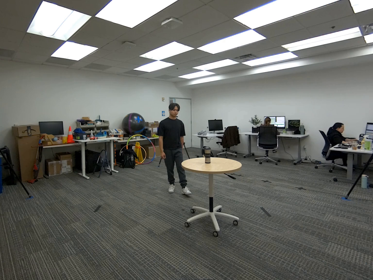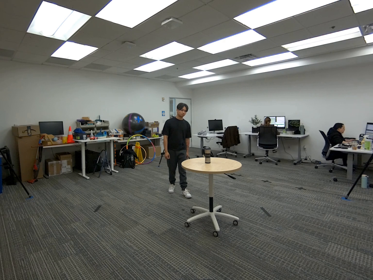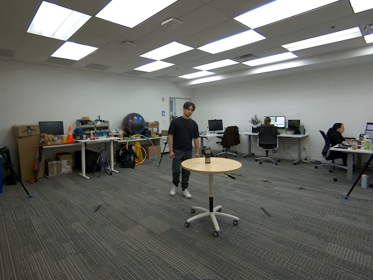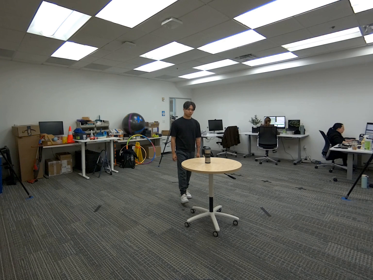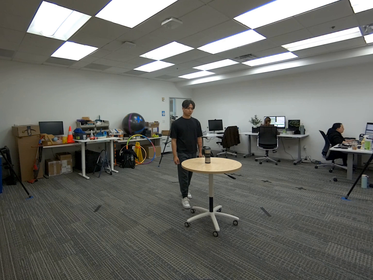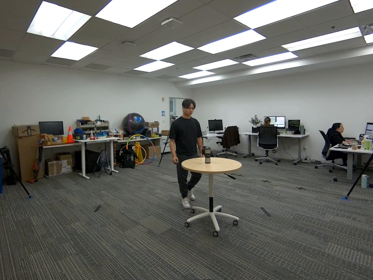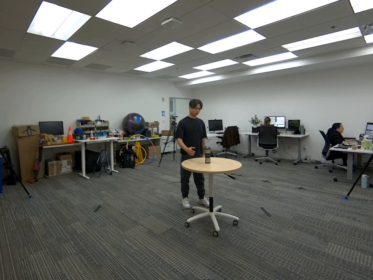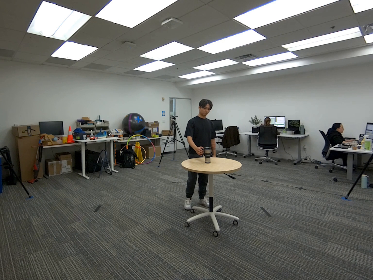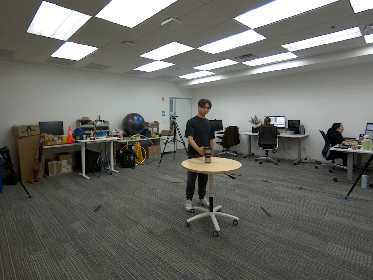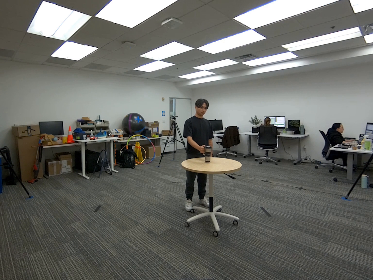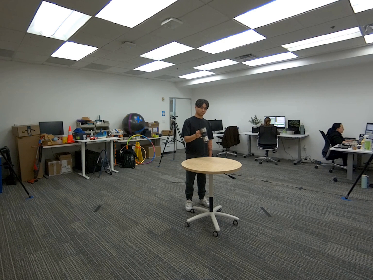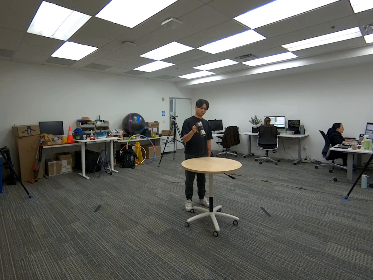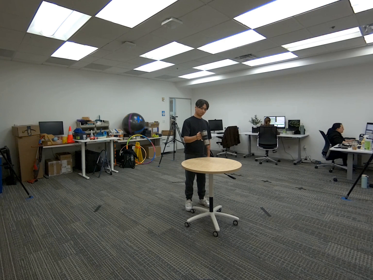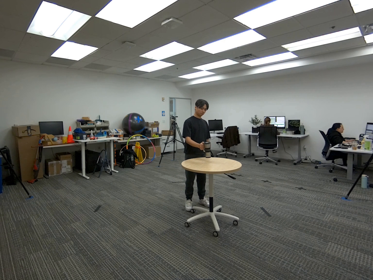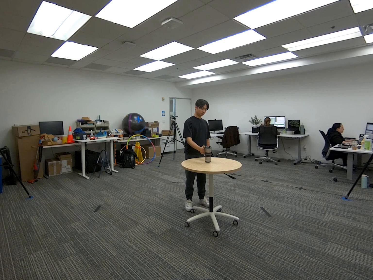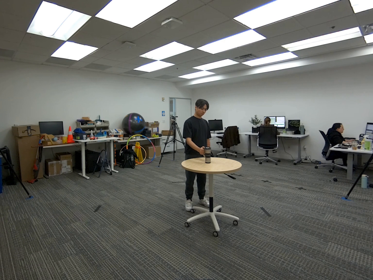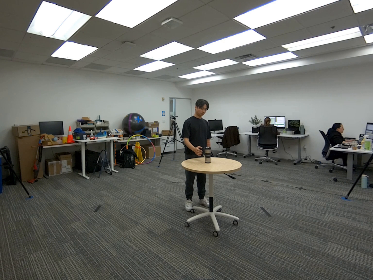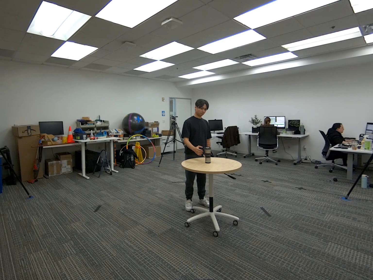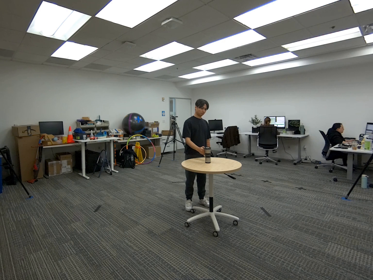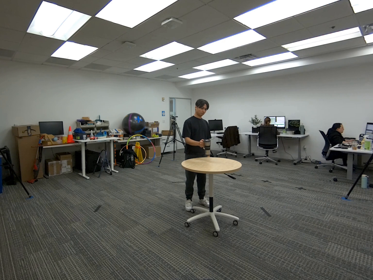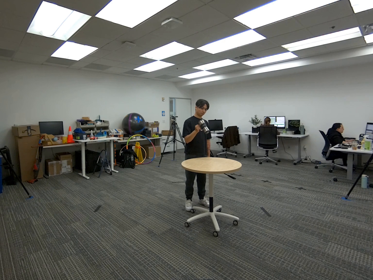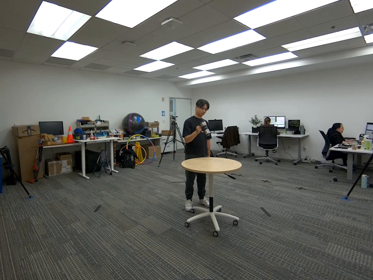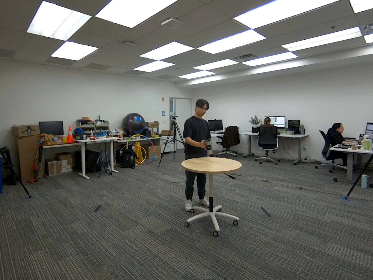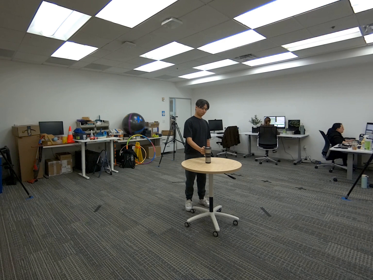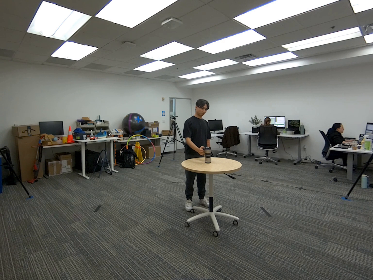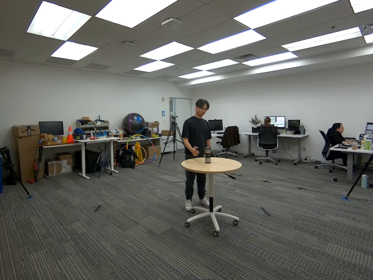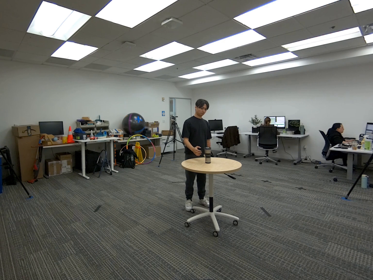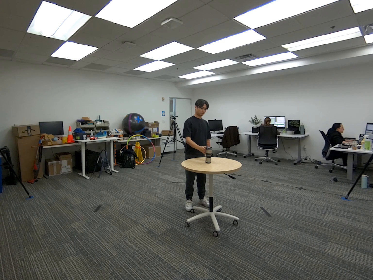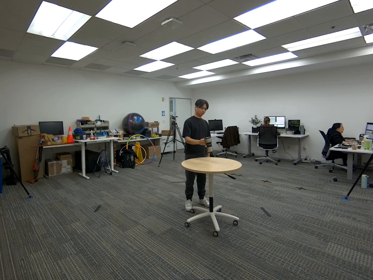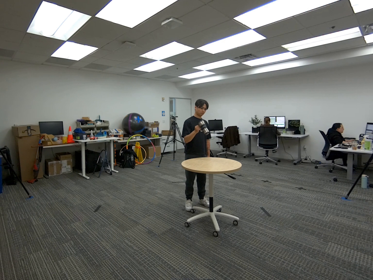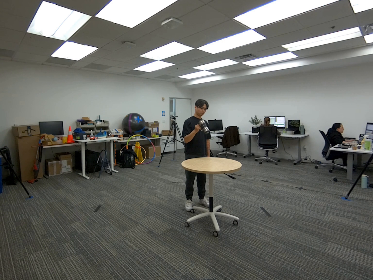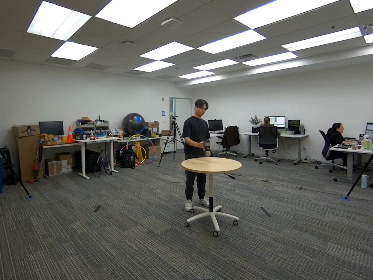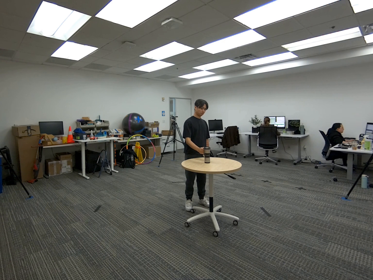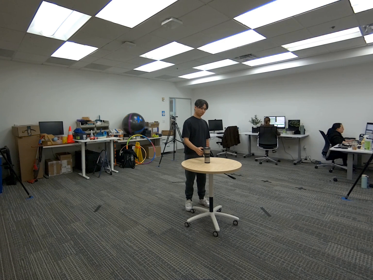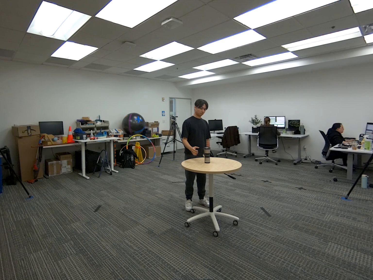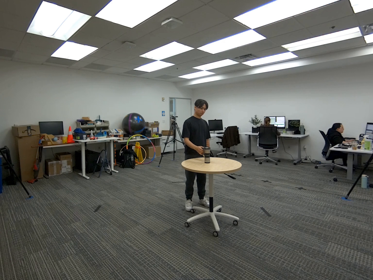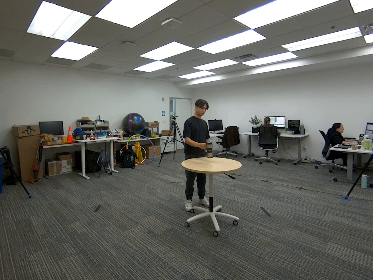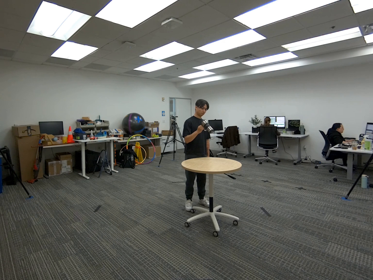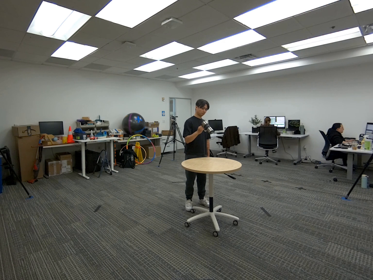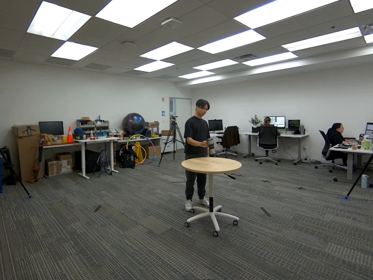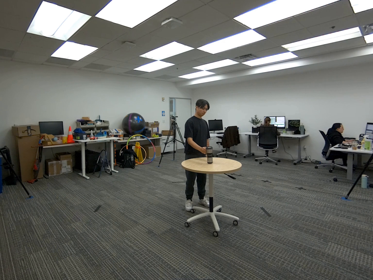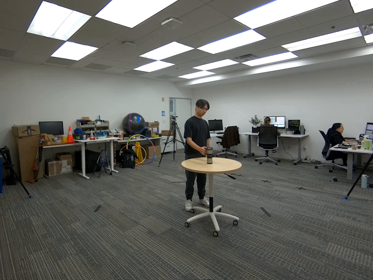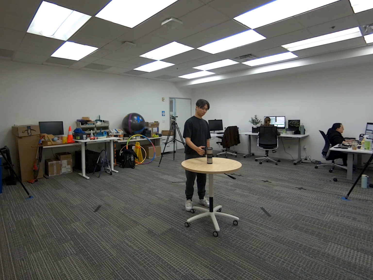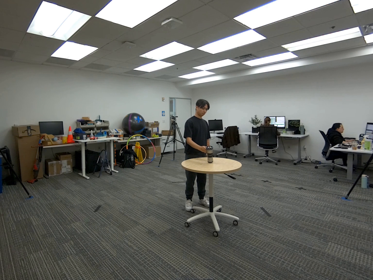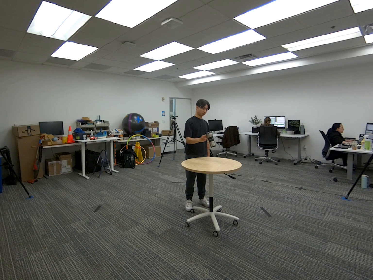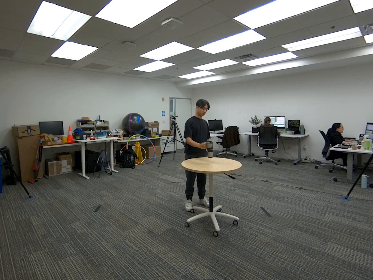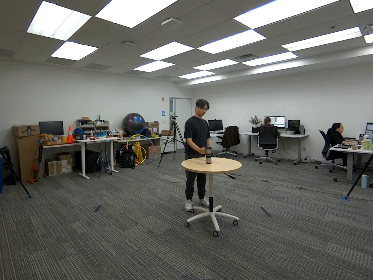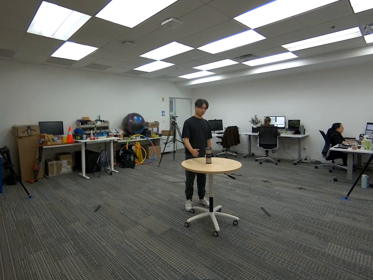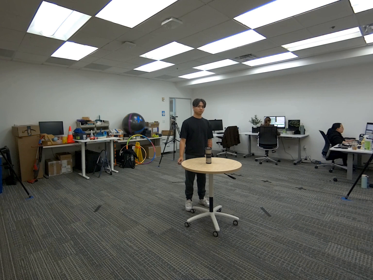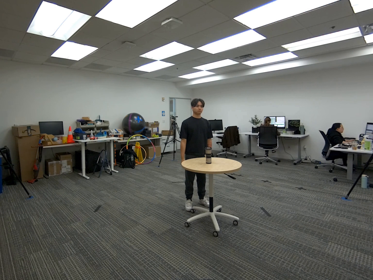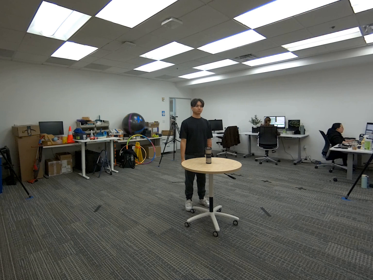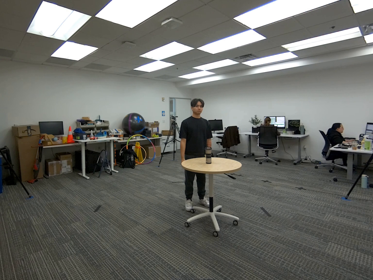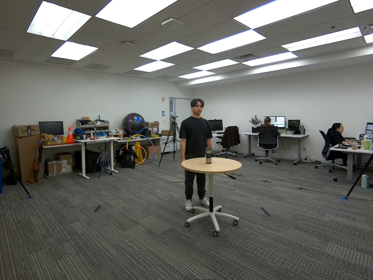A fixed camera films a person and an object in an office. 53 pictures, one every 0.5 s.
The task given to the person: Walk to the coffee mug on the round table, lift it by the handle with your right hand and set it down, then repeat with your left, alternating a few times before leaving it on the table.
